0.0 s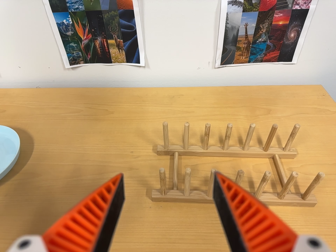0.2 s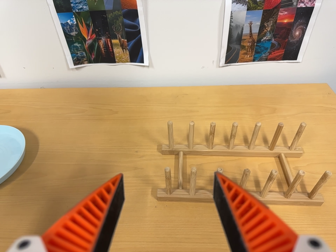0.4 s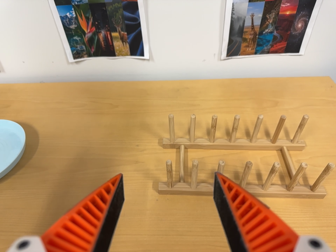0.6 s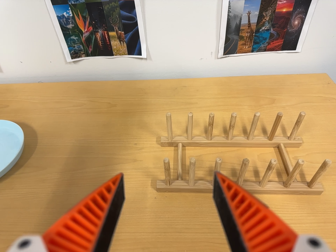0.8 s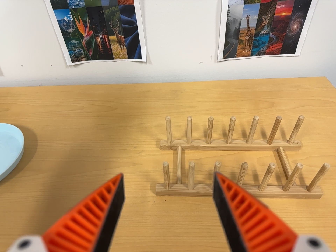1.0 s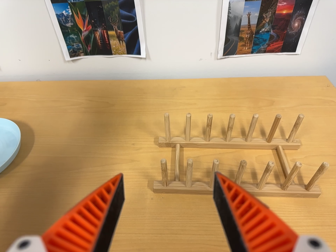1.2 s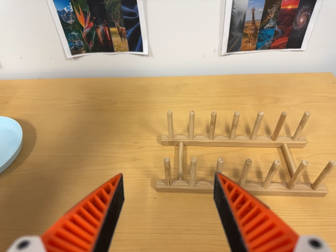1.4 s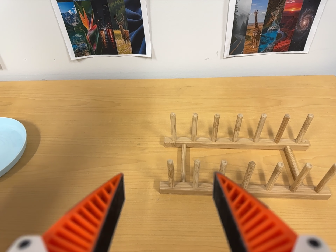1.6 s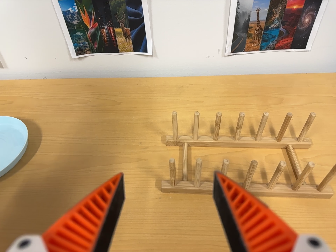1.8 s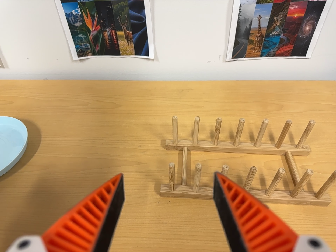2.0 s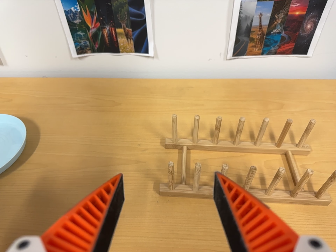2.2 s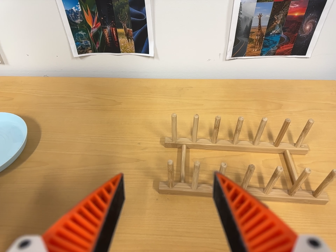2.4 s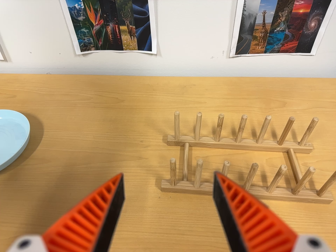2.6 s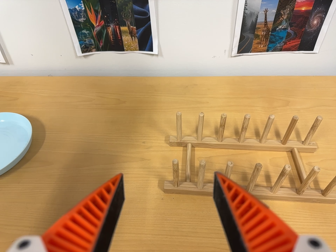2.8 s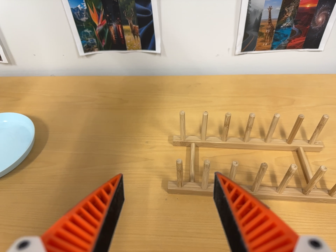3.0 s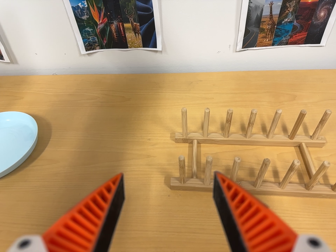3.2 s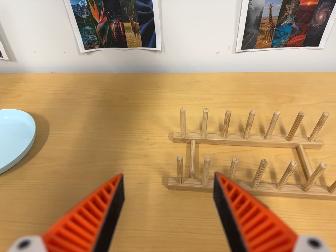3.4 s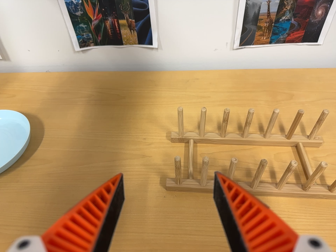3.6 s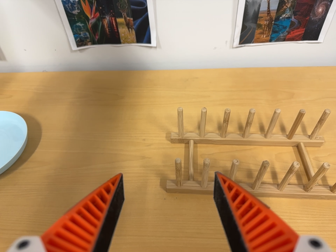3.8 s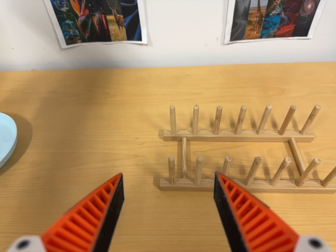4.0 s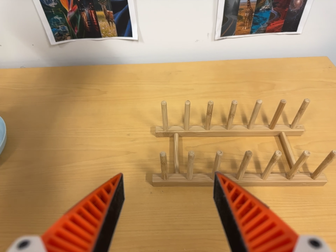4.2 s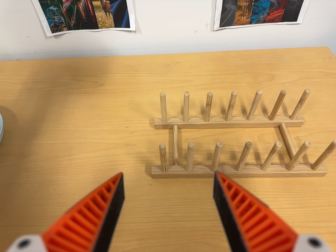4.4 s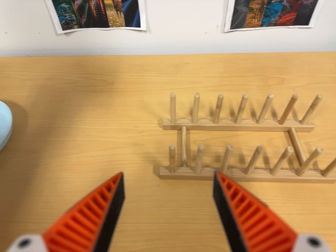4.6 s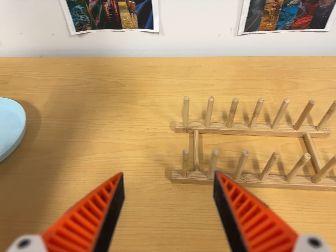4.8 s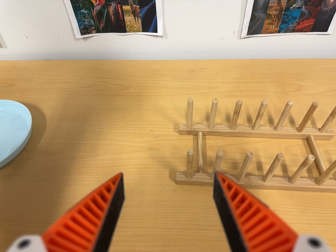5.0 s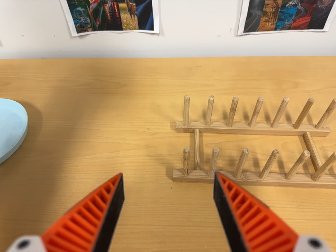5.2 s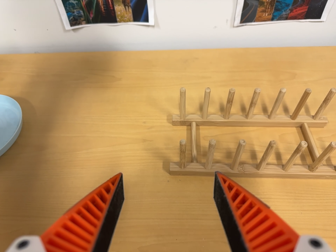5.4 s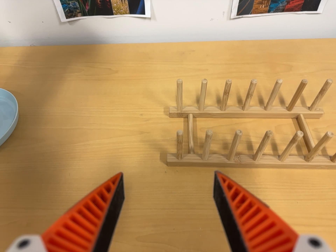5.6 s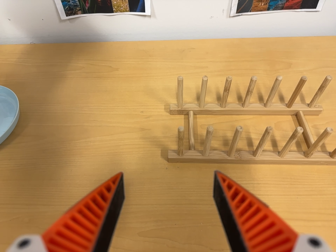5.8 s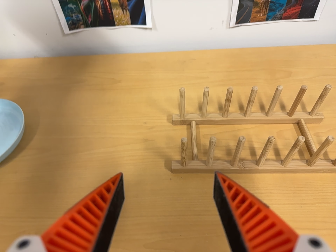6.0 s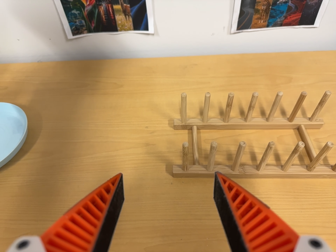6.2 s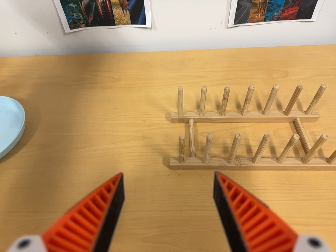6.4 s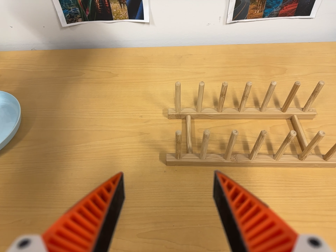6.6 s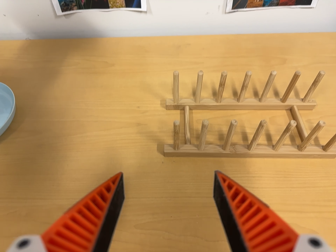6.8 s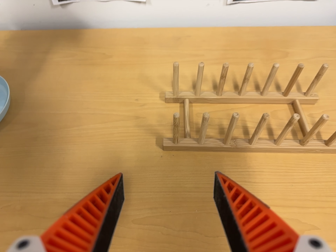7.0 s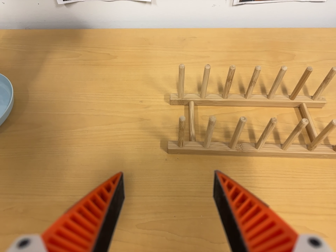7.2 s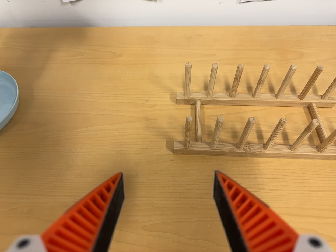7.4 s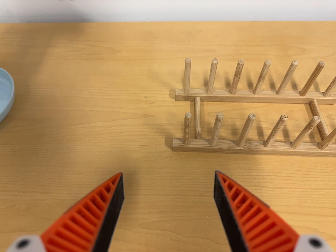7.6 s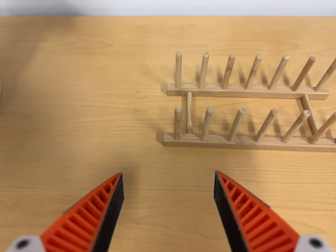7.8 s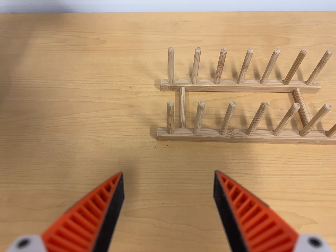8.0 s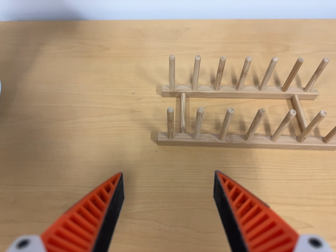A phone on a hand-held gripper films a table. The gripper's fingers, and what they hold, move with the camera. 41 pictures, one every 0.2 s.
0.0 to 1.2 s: The camera keeps its place and its aim.
1.2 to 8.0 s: The camera travels forward, about 4 cm, so what stands in front looms larger. Its aim tips toward the bottom of its view by about 10 degrees, and the scene shifts upward.
The film runs forward here.
